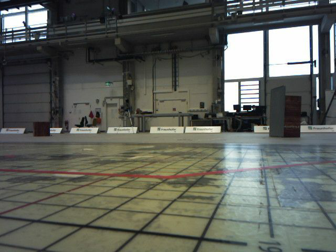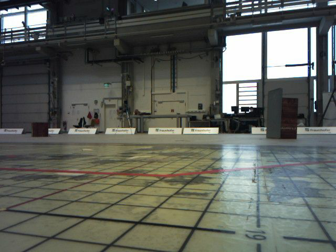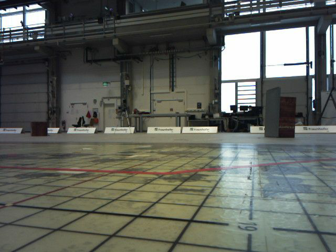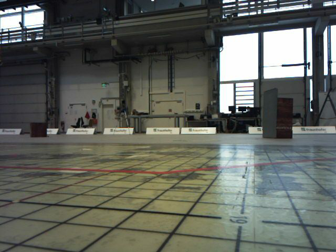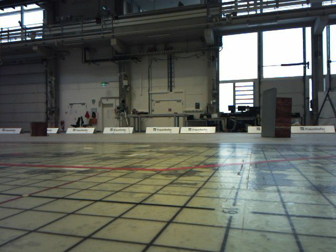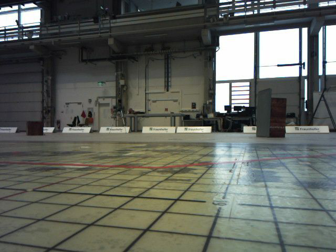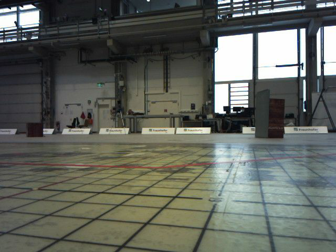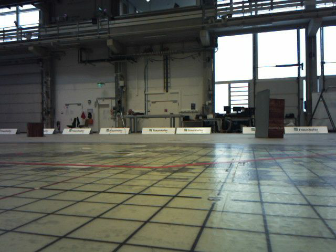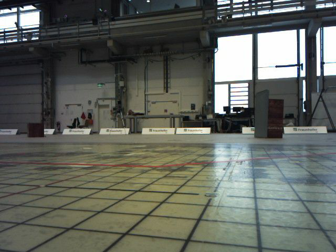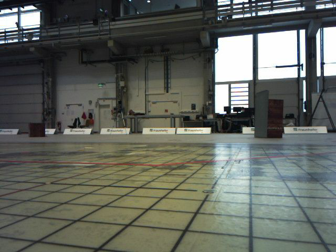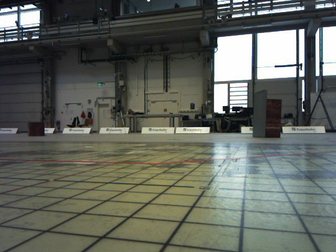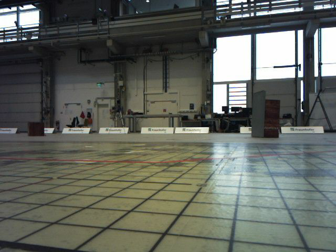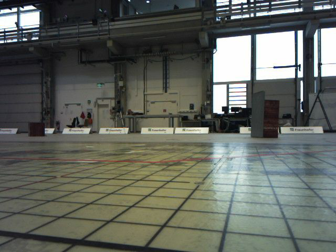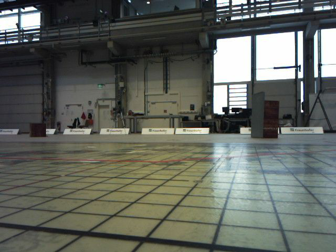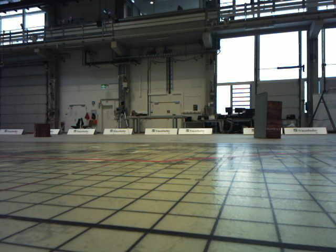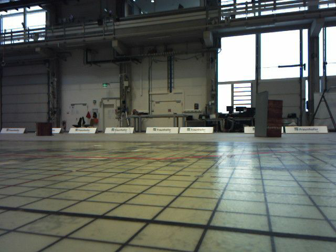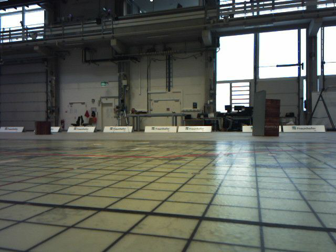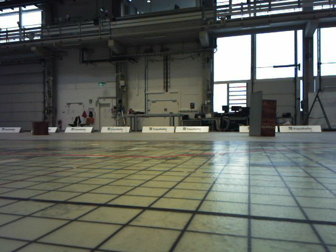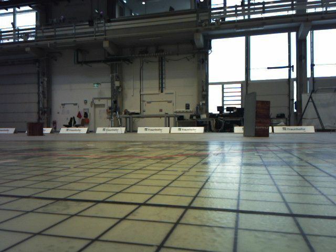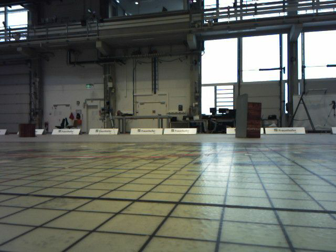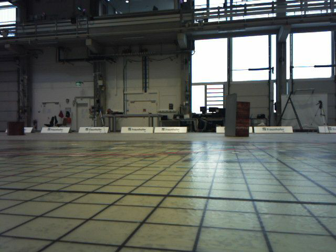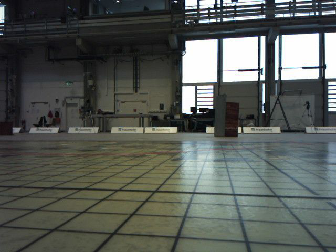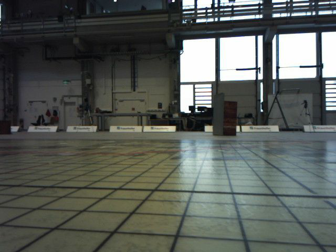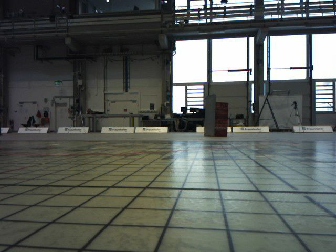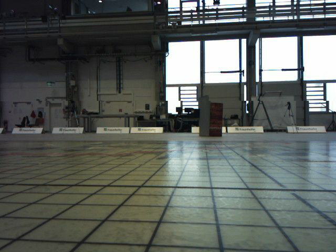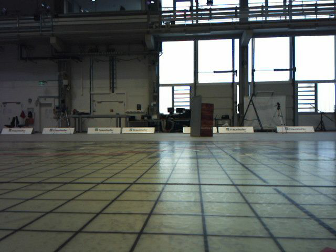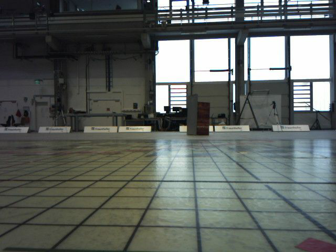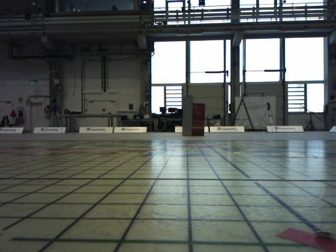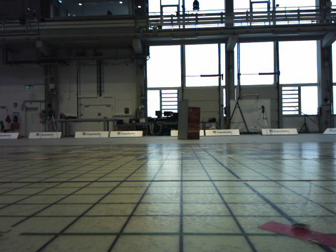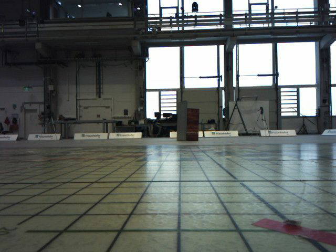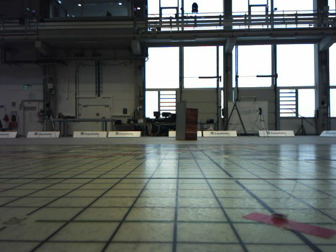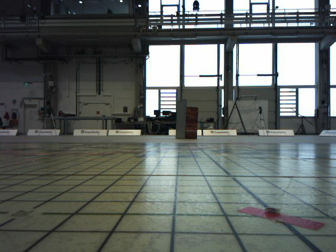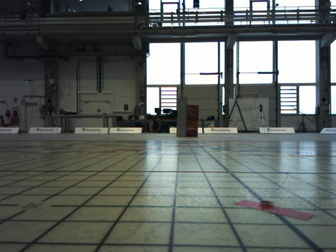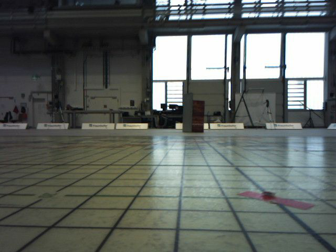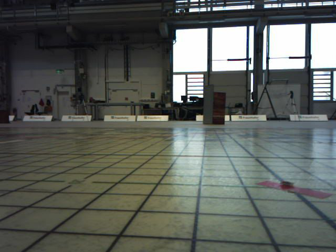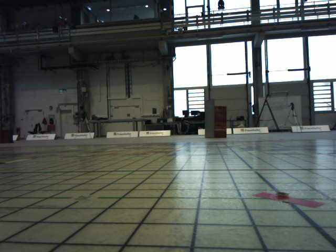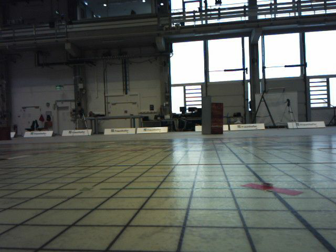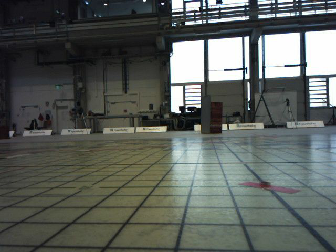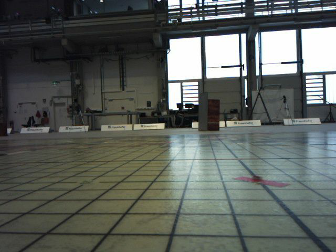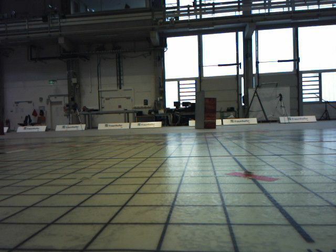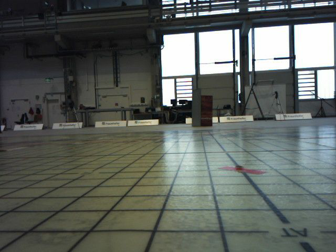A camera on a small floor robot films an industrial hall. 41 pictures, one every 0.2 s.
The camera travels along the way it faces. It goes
backward.
0.0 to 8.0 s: The scene slides to the left, as the camera pans about 10 degrees to its right. It travels backward, about 1.6 m, so what stands in front gets smaller.
The film runs backward here.
